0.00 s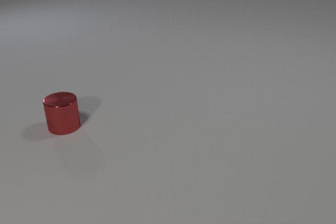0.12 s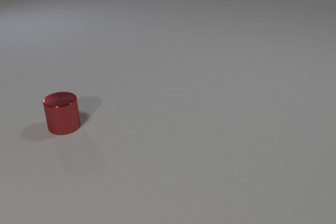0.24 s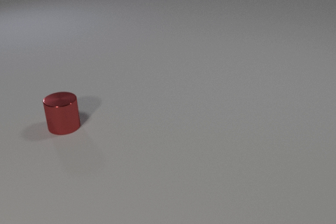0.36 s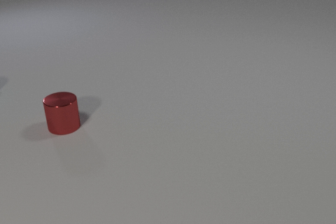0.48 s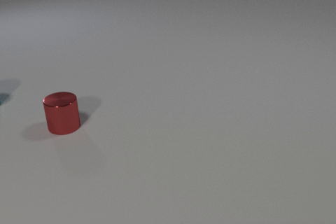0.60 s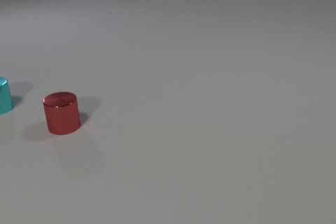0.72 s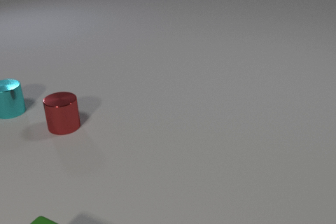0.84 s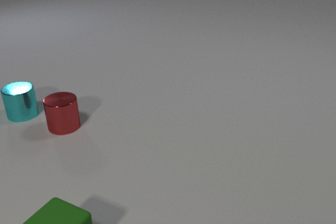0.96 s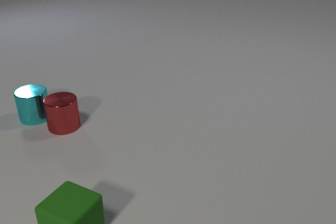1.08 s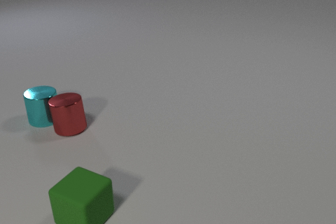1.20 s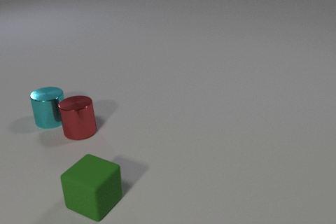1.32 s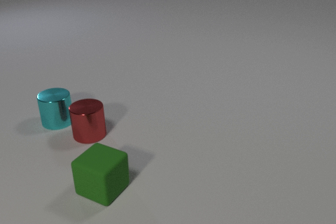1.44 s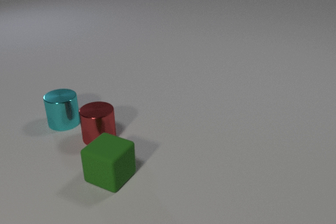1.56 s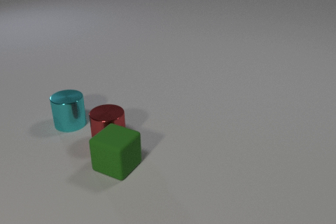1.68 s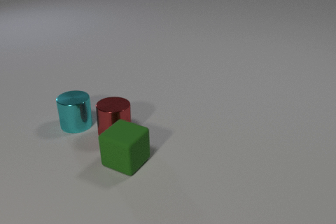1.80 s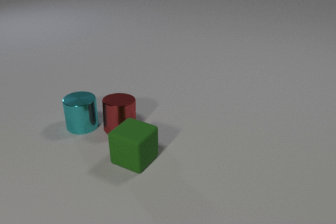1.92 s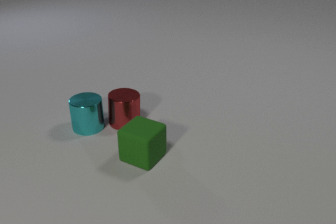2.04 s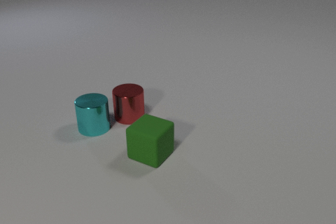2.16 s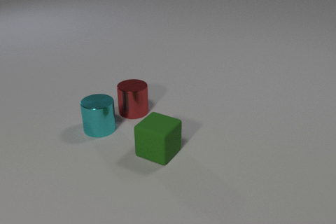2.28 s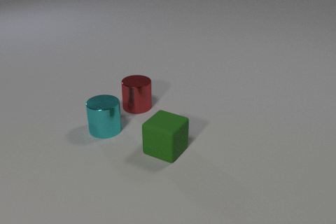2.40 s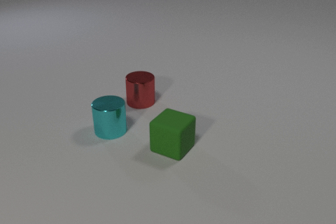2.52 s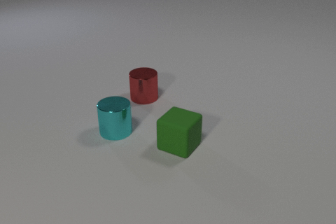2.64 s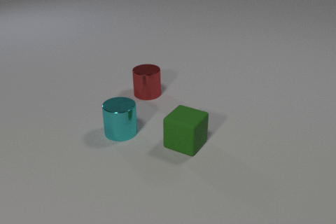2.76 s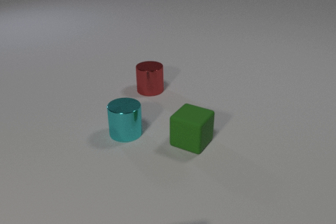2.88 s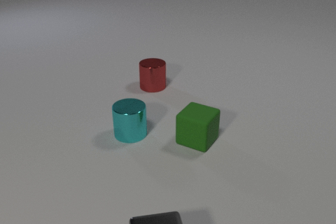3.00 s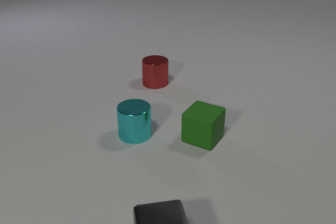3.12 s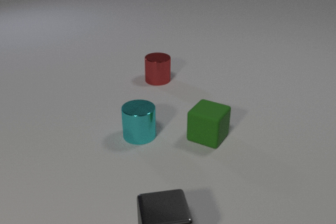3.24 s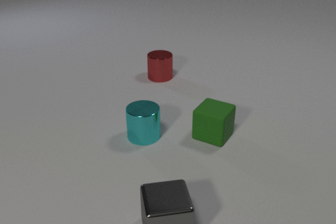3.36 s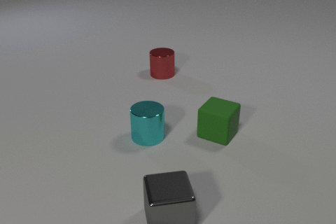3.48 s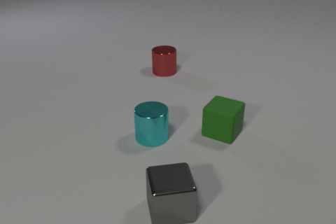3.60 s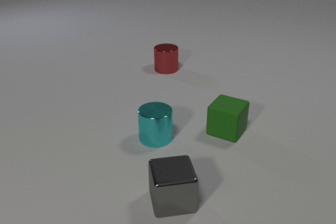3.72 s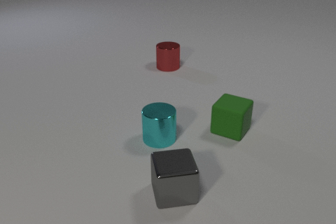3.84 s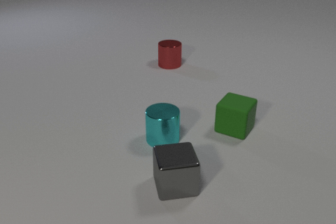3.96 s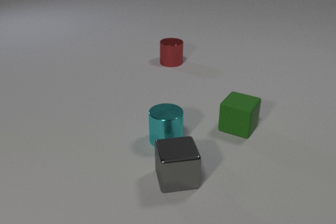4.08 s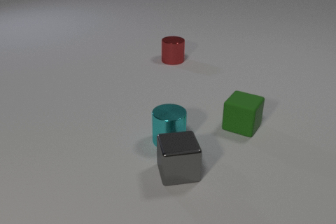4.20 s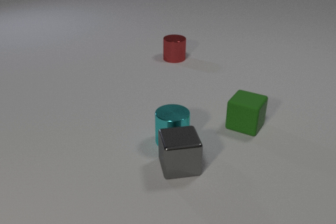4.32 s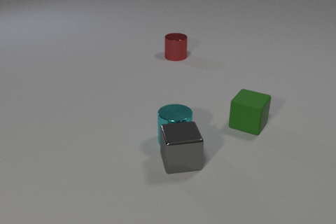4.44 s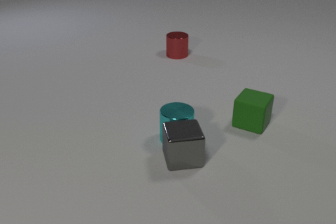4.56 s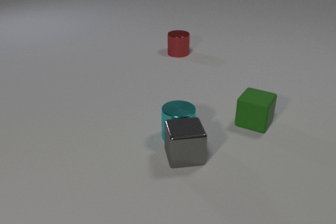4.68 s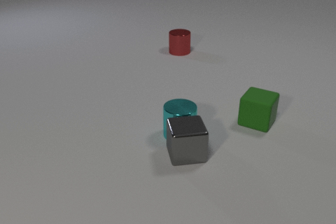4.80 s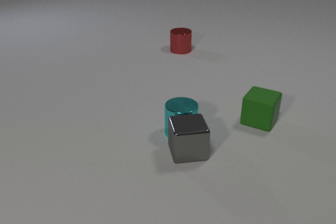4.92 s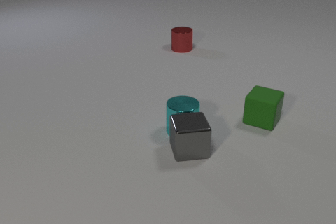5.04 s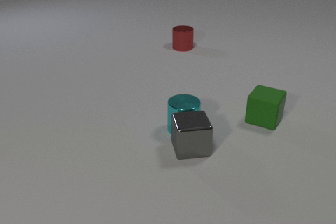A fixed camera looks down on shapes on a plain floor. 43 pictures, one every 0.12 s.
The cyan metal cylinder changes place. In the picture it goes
to the right.
0.00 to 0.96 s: The cyan metal cylinder comes in at the left edge, slides to the right and toward the camera. The green rubber cube comes in at the bottom edge, slides away from the camera and to the right.
0.96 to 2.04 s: The cyan metal cylinder slides to the right and toward the camera. The red metal cylinder slides to the right. The green rubber cube slides away from the camera and to the right. The cyan metal cylinder and the red metal cylinder collide. The red metal cylinder and the green rubber cube collide.
2.04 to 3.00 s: The cyan metal cylinder slides to the right and toward the camera. The red metal cylinder slides away from the camera. The green rubber cube slides to the right and away from the camera. The gray metal cube comes in at the bottom edge, slides away from the camera.
3.00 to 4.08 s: The cyan metal cylinder slides to the right. The red metal cylinder slides away from the camera. The green rubber cube slides to the right and away from the camera. The gray metal cube slides away from the camera.
4.08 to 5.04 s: The cyan metal cylinder slides away from the camera and to the right. The red metal cylinder slides away from the camera. The green rubber cube slides to the right and away from the camera. The gray metal cube slides away from the camera. The cyan metal cylinder and the gray metal cube collide.
How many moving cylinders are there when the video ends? 2.
What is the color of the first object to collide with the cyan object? red.
Are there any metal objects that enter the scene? yes.
